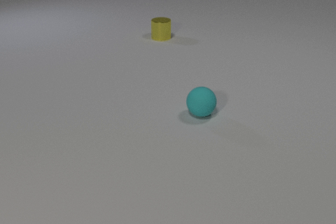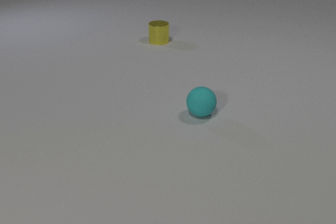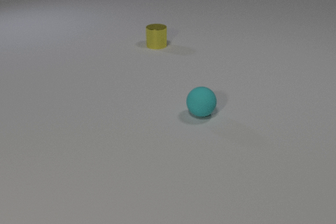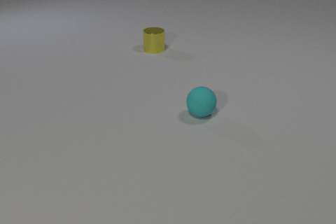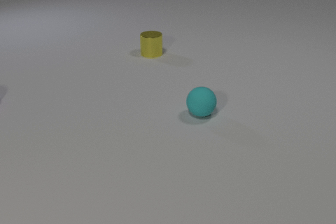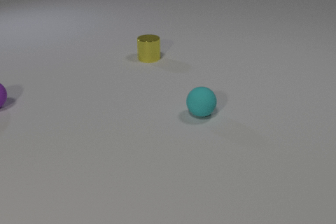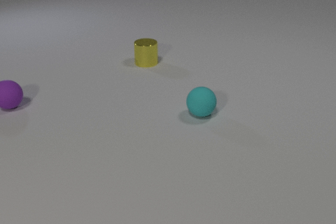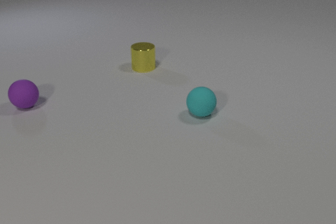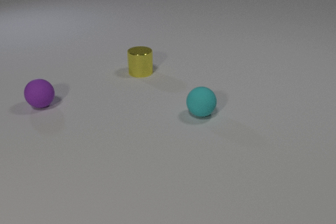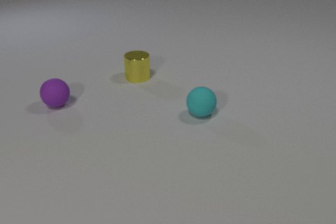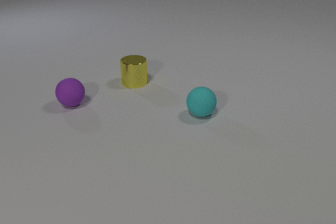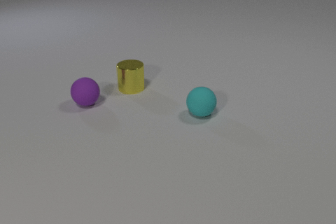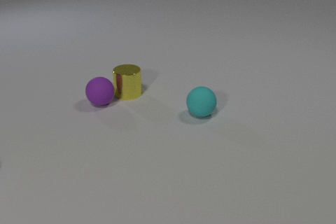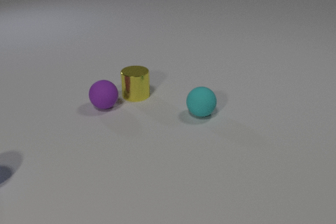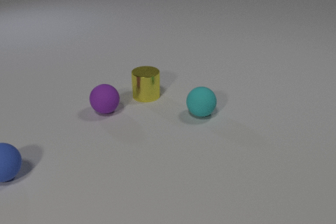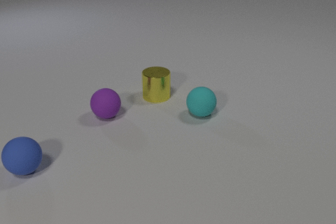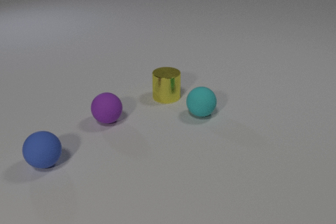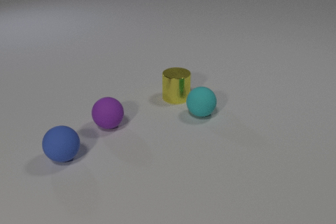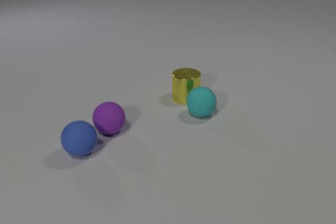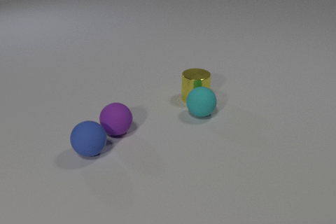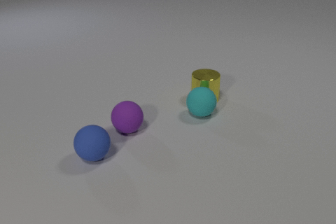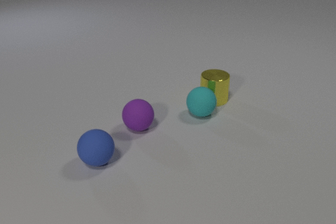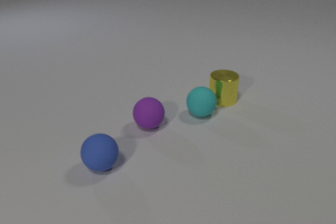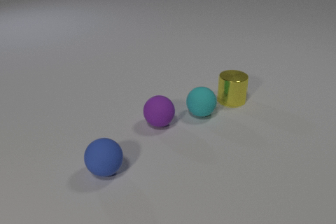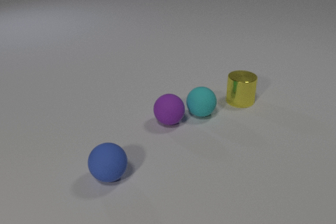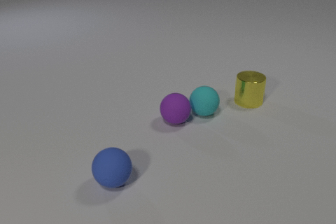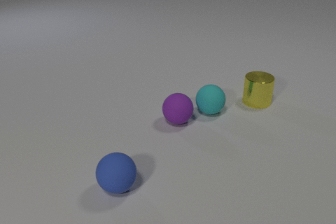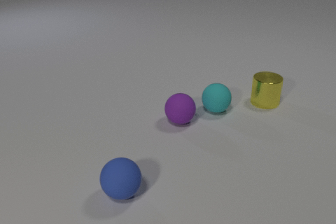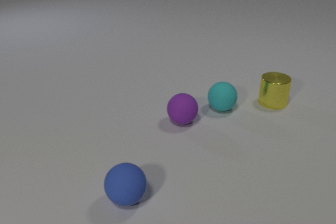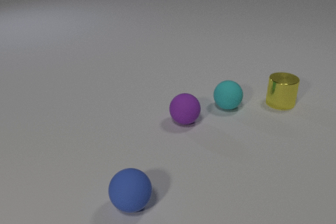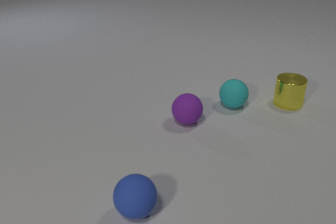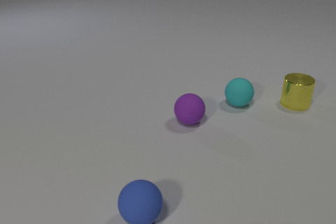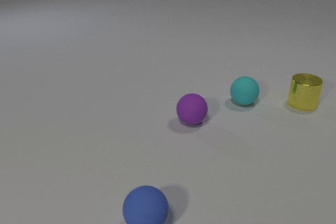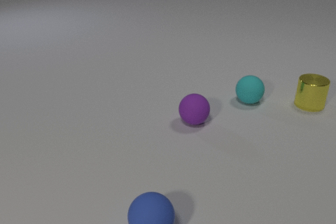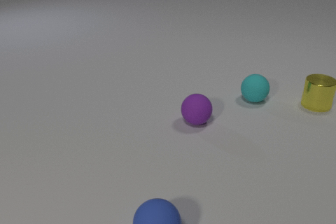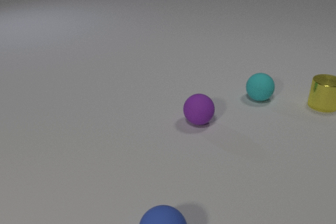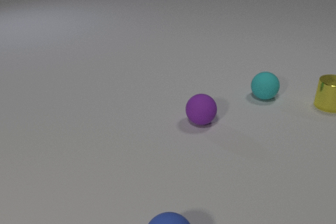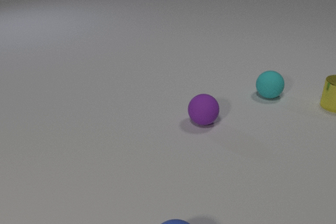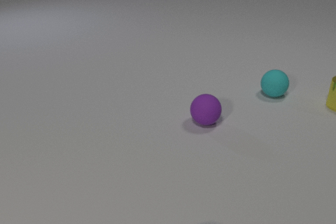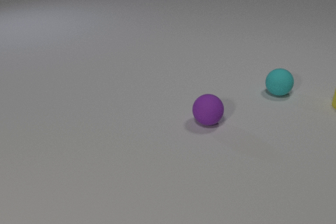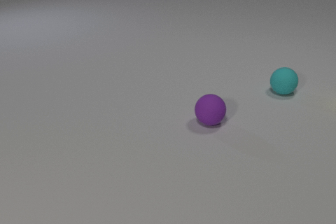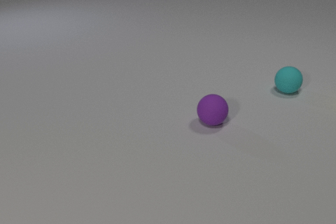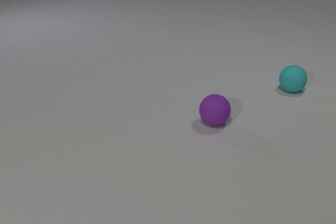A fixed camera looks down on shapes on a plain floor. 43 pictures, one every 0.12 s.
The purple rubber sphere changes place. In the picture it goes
to the right.
0.00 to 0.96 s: The yellow metal cylinder slides toward the camera. The purple rubber sphere comes in at the left edge, rolls to the right.
0.96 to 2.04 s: The yellow metal cylinder slides toward the camera and to the right. The purple rubber sphere rolls to the right and toward the camera. The blue rubber sphere comes in at the left edge, rolls to the right. The yellow metal cylinder and the purple rubber sphere collide.
2.04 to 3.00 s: The yellow metal cylinder slides to the right. The purple rubber sphere rolls to the right. The blue rubber sphere rolls toward the camera and to the right. The purple rubber sphere and the blue rubber sphere collide. The purple rubber sphere and the cyan rubber sphere collide.
3.00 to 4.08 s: The yellow metal cylinder slides to the right. The purple rubber sphere rolls to the right. The blue rubber sphere rolls toward the camera and to the right. The cyan rubber sphere rolls to the right and away from the camera.
4.08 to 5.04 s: The yellow metal cylinder slides to the right, leaves at the right edge. The purple rubber sphere rolls to the right. The blue rubber sphere rolls toward the camera and to the right, leaves at the bottom edge. The cyan rubber sphere rolls to the right and away from the camera.
How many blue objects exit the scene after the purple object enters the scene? 1.
Are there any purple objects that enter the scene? yes.
What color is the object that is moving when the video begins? yellow.
